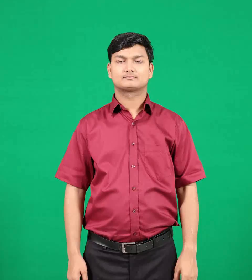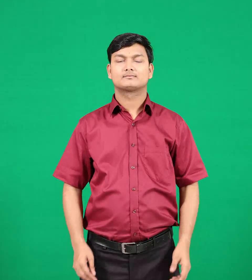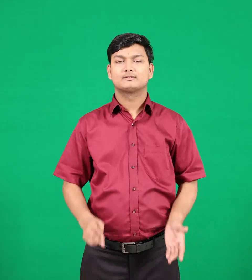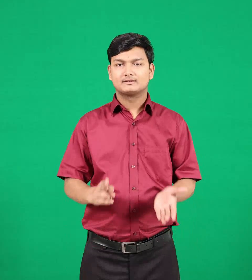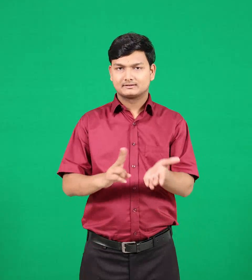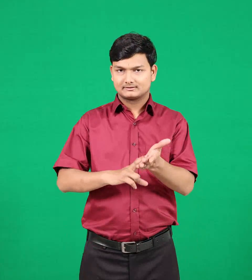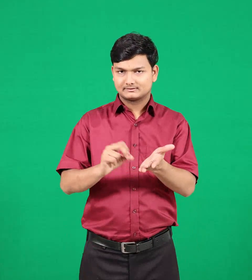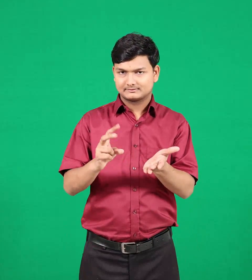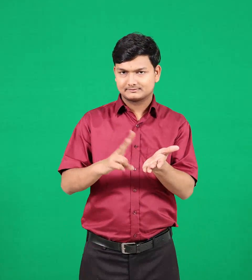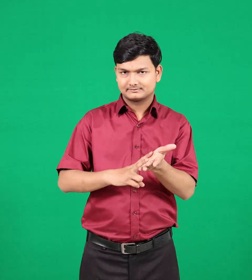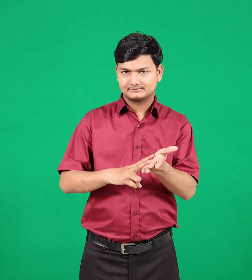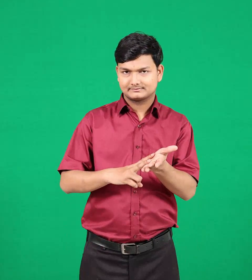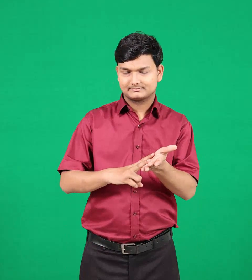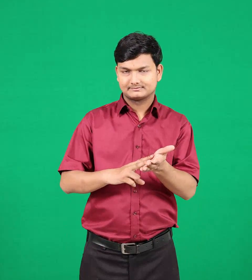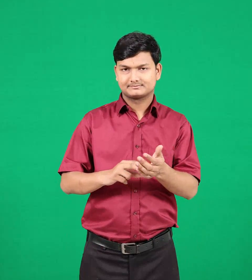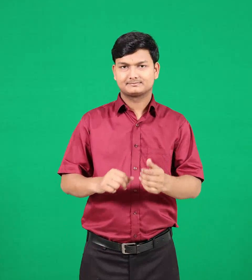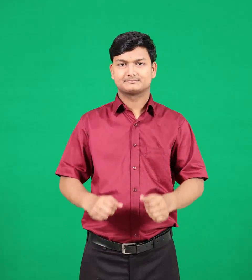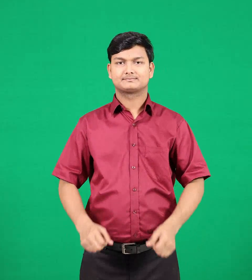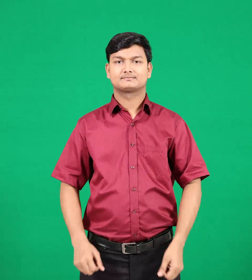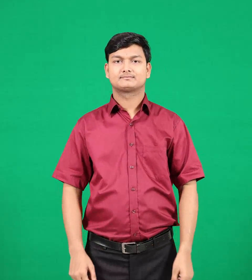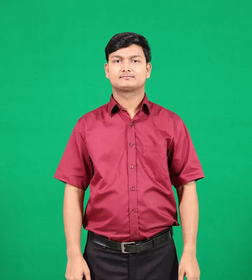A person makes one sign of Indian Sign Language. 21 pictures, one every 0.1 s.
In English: november
